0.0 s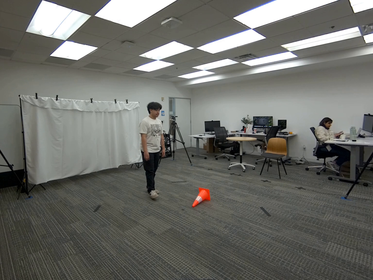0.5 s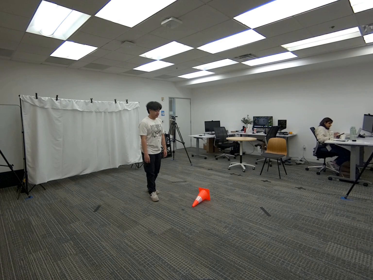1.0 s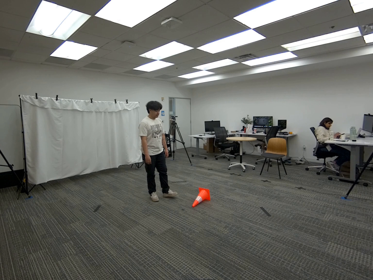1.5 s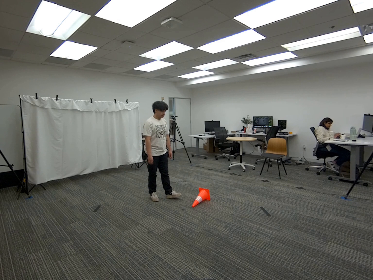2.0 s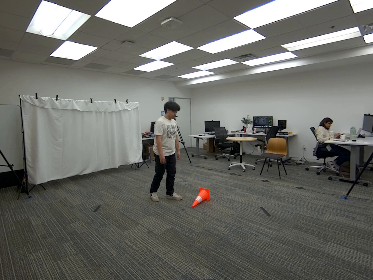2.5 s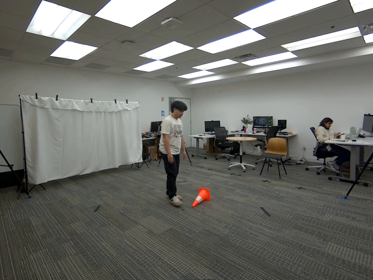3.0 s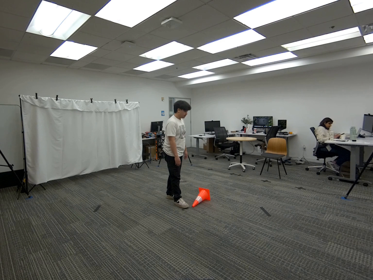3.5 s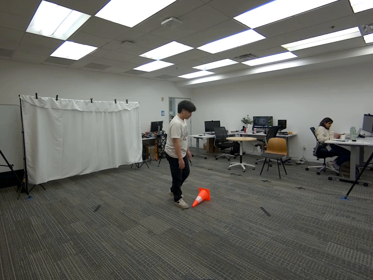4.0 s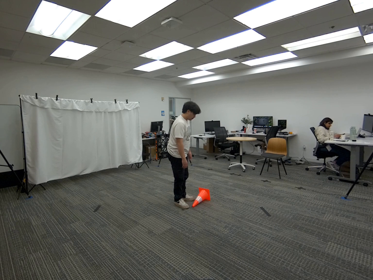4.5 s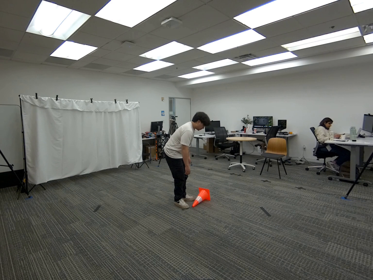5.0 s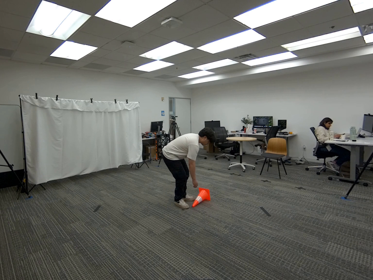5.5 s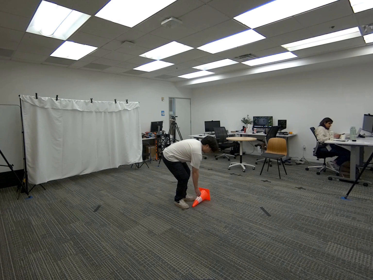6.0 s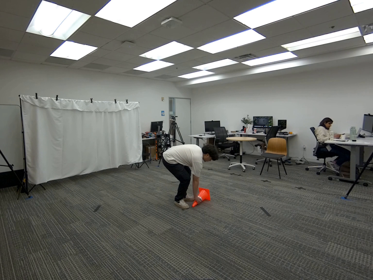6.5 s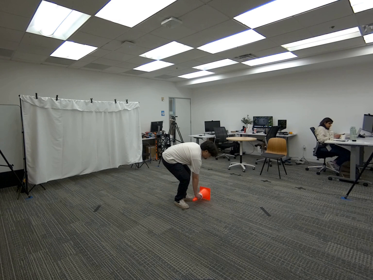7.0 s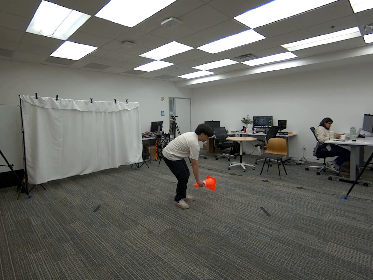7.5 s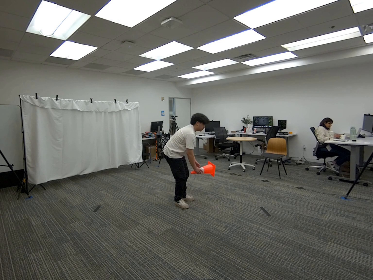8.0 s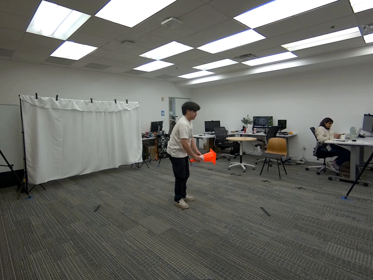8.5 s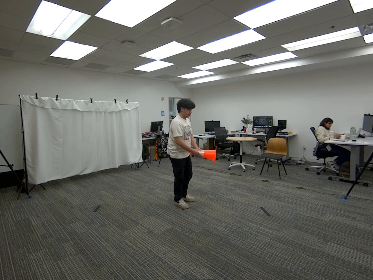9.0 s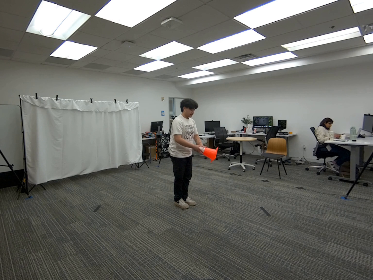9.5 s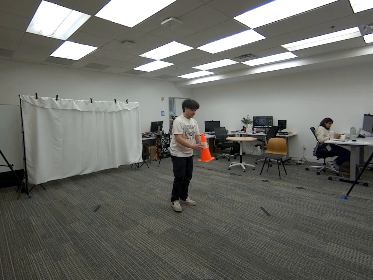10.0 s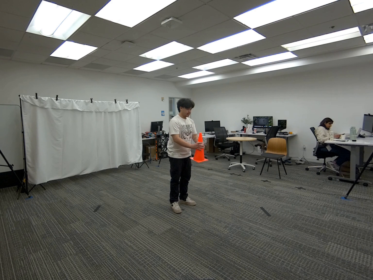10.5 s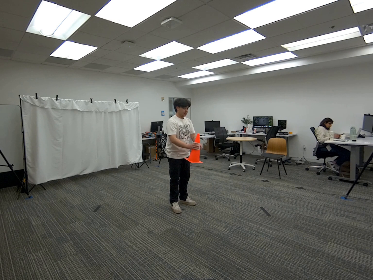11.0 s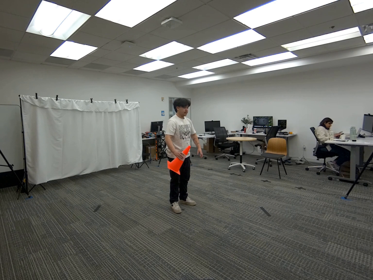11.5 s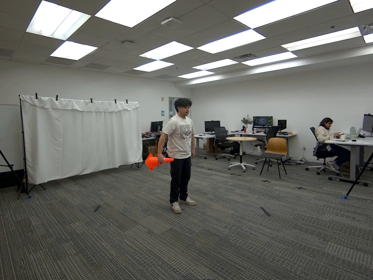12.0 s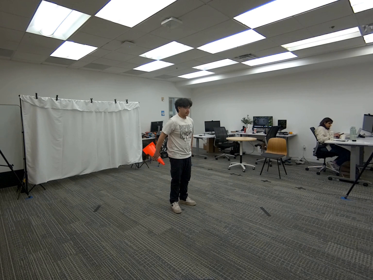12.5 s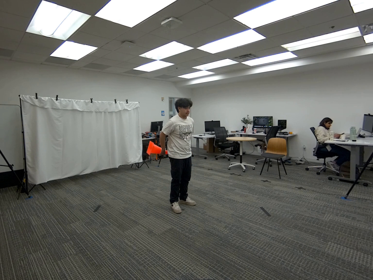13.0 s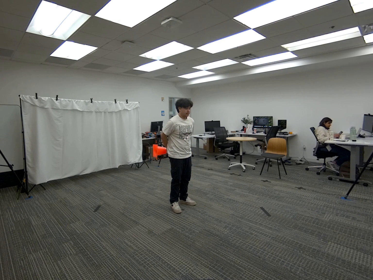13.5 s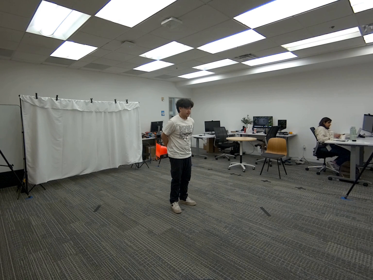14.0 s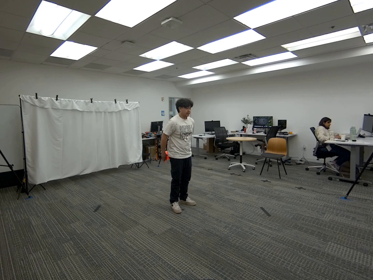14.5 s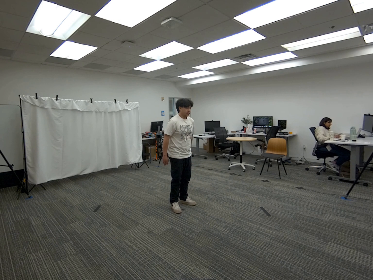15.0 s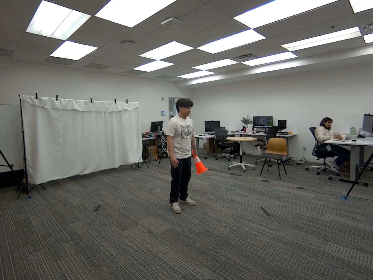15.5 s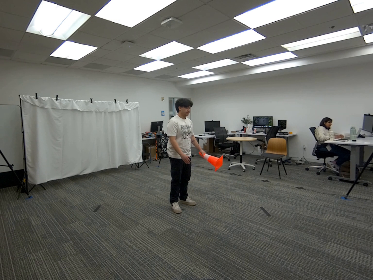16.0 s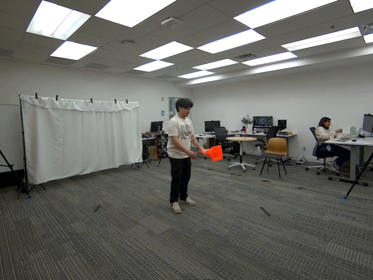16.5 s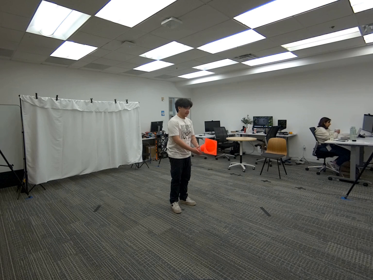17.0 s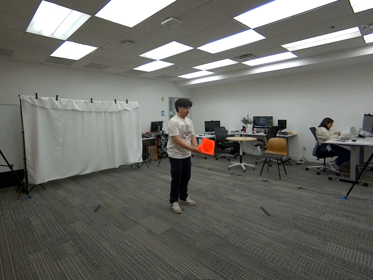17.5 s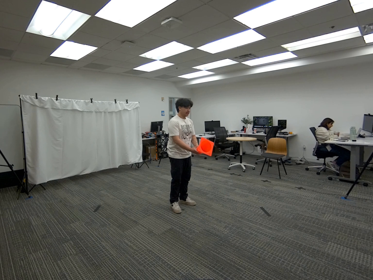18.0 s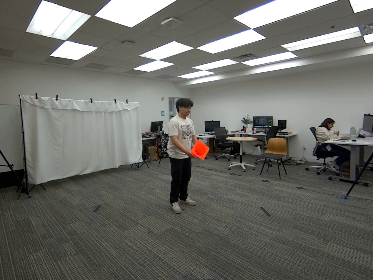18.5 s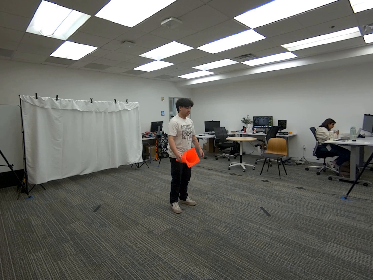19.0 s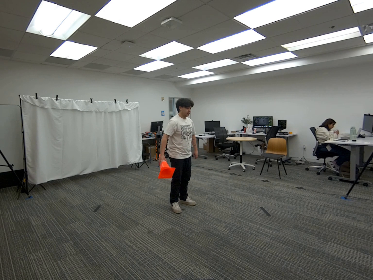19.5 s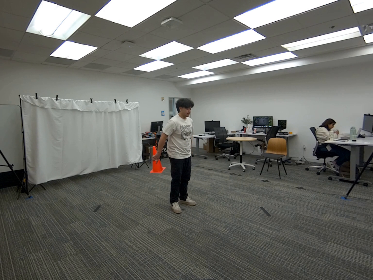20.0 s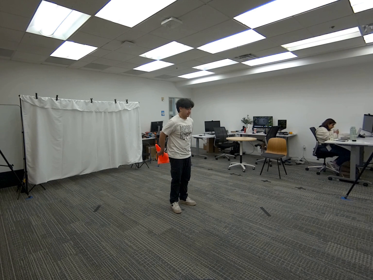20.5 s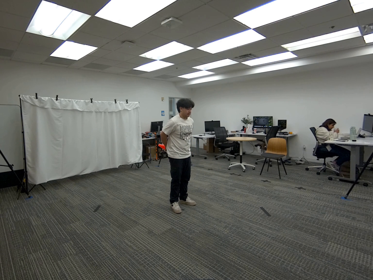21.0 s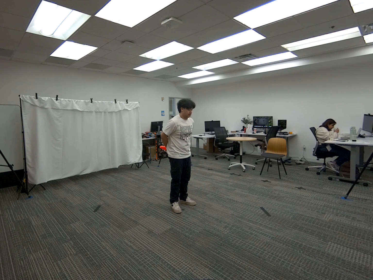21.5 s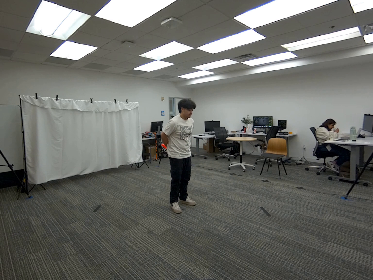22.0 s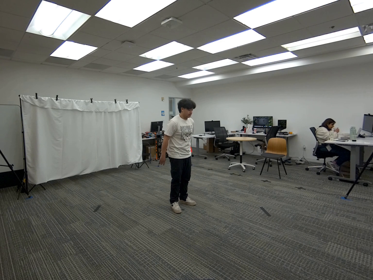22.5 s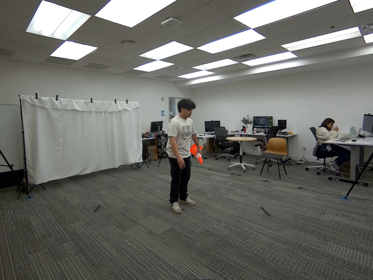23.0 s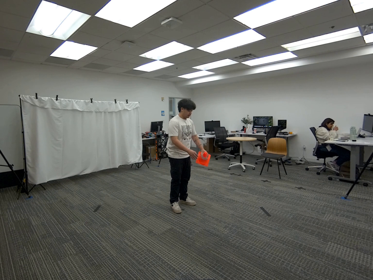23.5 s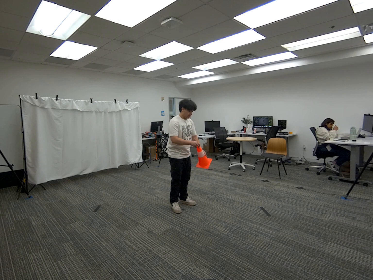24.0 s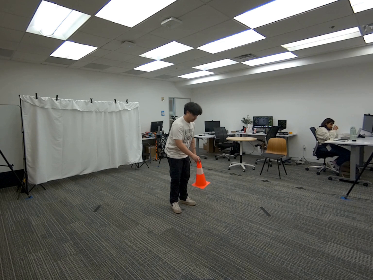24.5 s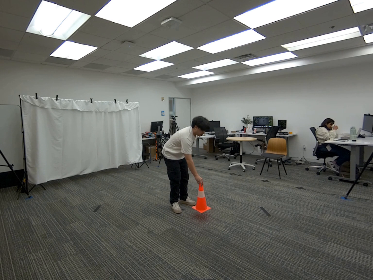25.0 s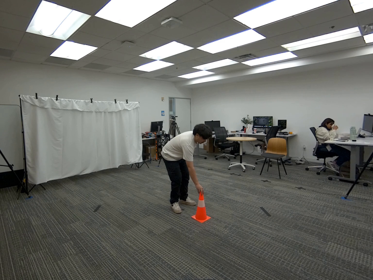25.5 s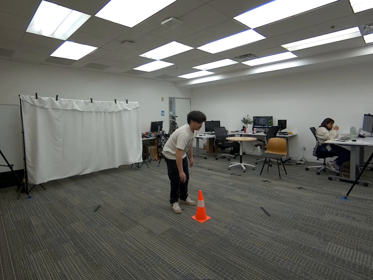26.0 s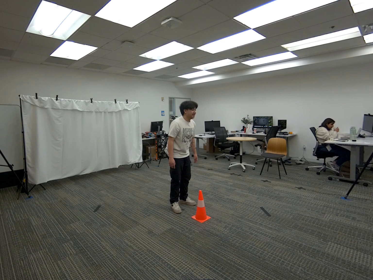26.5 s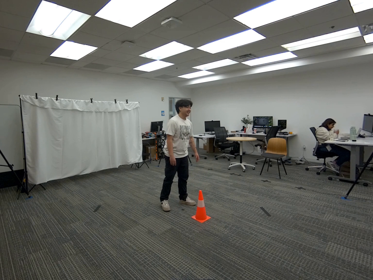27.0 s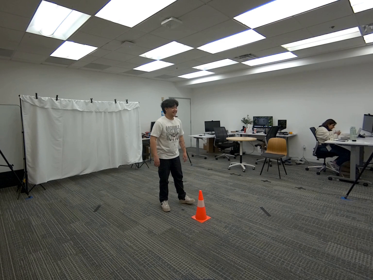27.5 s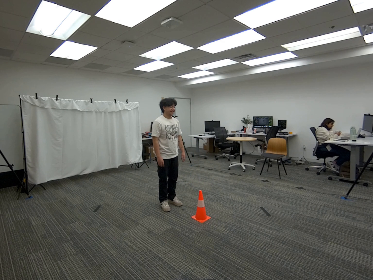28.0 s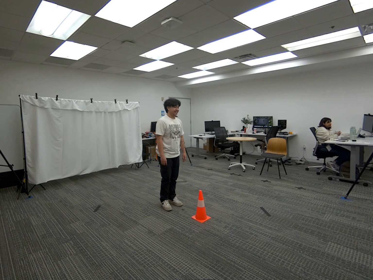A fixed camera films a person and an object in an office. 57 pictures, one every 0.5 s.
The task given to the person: Walk to the traffic cone on the ground, pick up the cone with both hands and rotate the cone around your body. Place cone back on the ground when finish.
